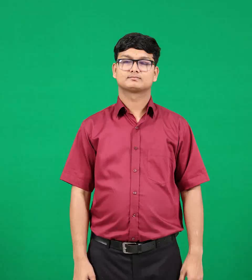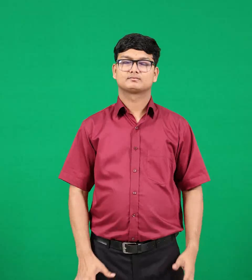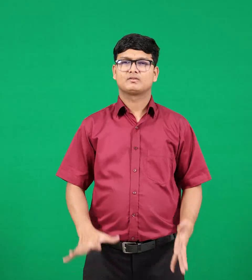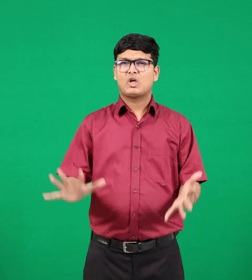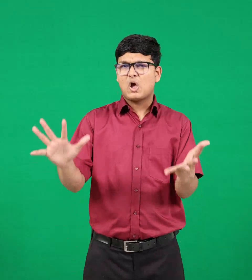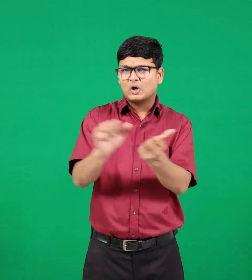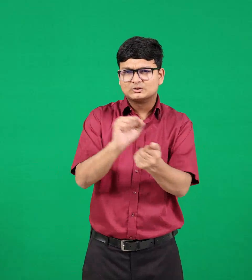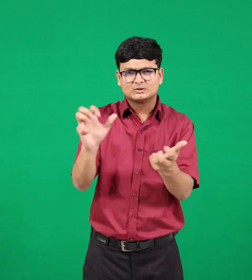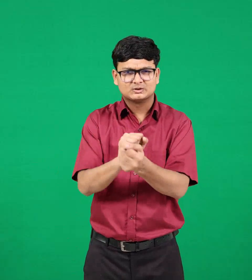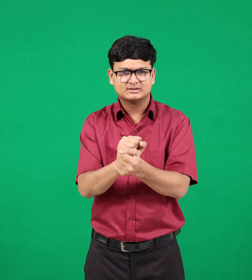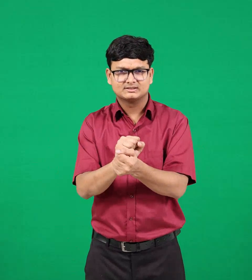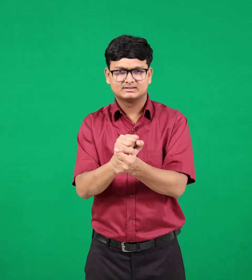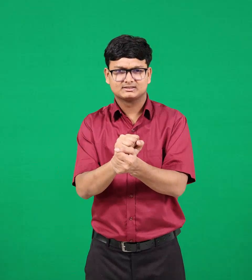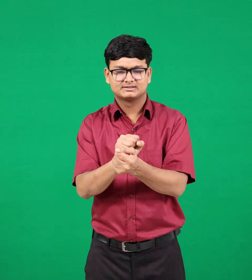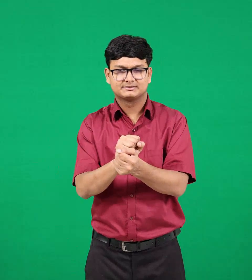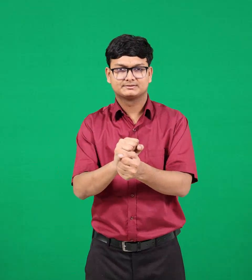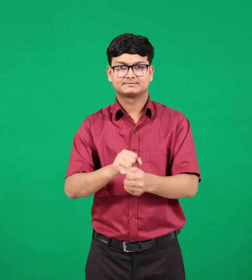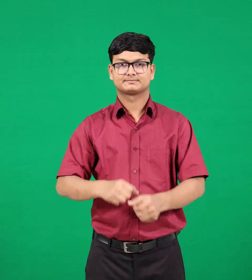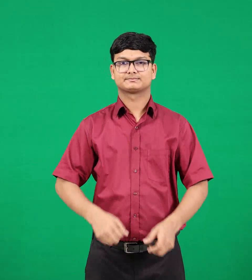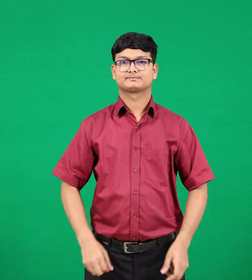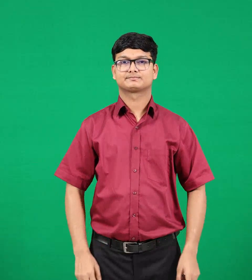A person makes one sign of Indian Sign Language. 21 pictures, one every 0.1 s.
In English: destroy
